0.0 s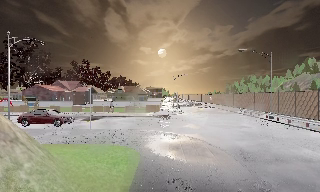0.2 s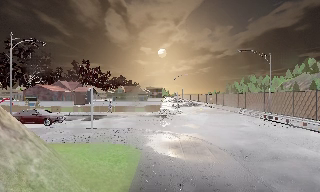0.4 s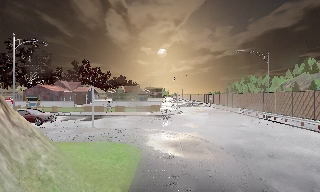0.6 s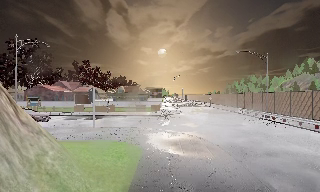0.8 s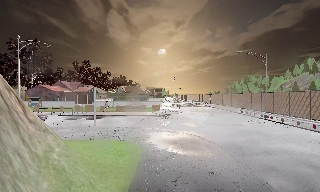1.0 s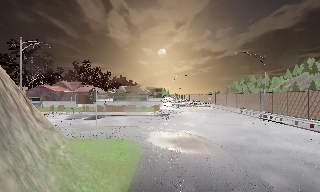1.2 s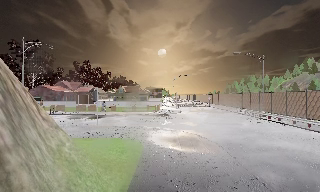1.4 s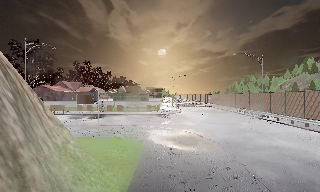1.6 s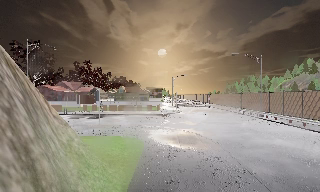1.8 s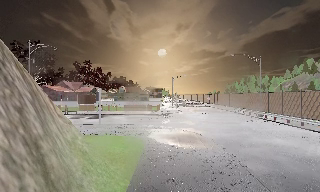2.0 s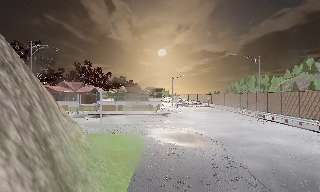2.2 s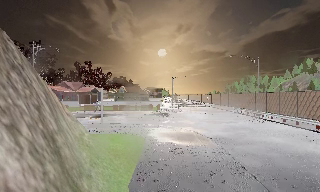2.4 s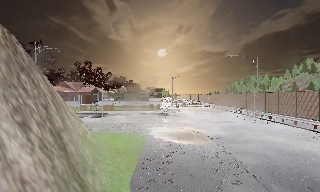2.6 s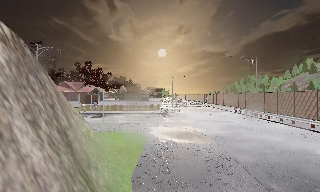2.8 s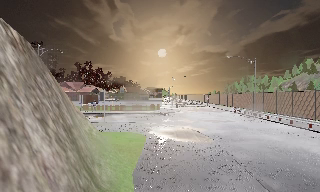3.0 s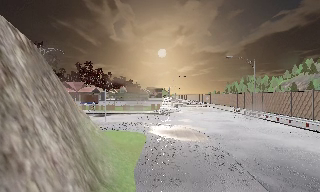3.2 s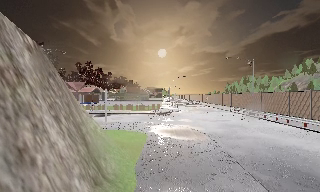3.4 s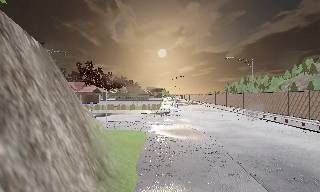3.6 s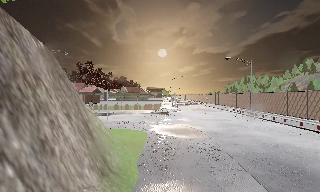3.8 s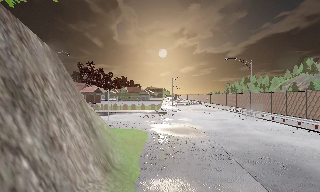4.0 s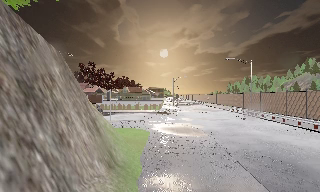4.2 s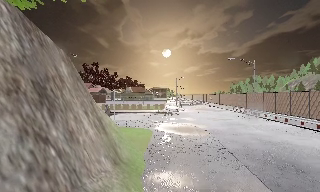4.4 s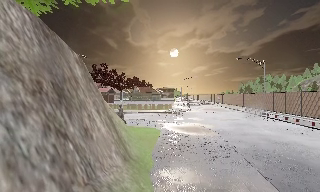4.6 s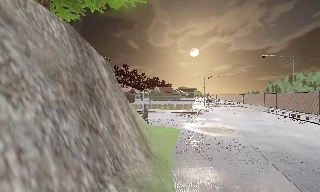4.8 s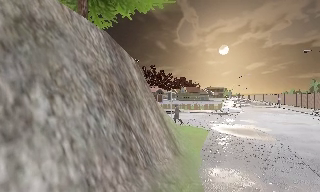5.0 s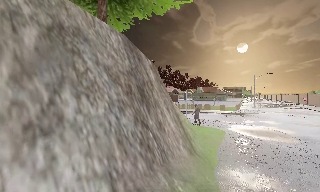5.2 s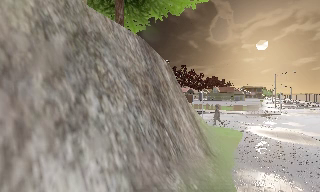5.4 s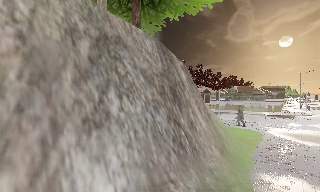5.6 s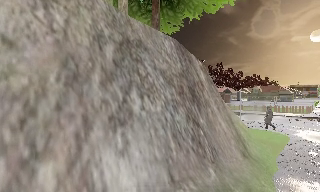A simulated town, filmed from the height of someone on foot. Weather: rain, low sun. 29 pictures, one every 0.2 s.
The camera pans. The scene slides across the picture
to the right.
The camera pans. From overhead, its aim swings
counterclockwise.
0.0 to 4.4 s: The camera travels backward, about 4.5 m, so what stands in front gets smaller.
4.4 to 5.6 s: The scene slides to the right, as the camera pans about 40 degrees to its left. It travels backward, about 1 m.
The film runs backward here.
